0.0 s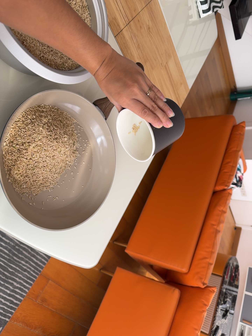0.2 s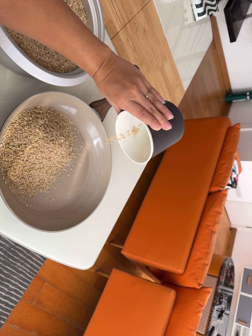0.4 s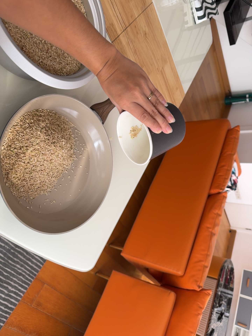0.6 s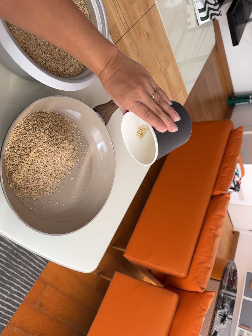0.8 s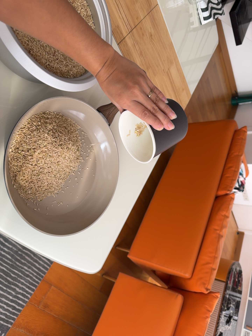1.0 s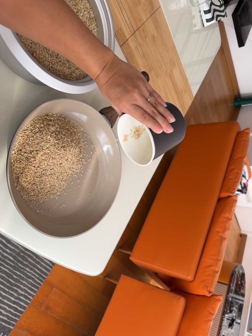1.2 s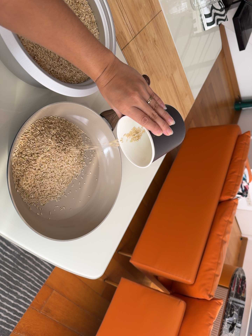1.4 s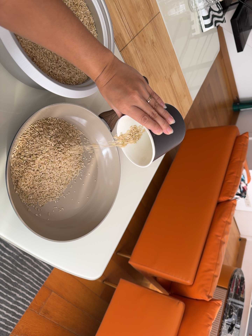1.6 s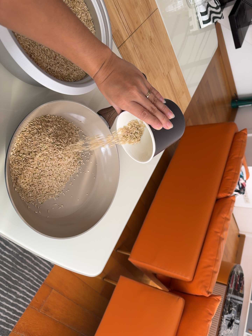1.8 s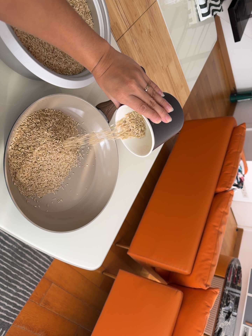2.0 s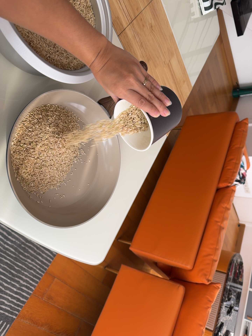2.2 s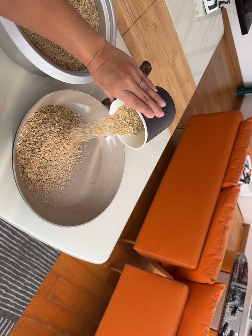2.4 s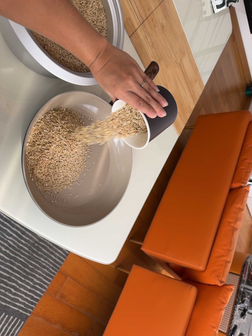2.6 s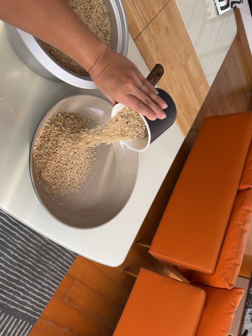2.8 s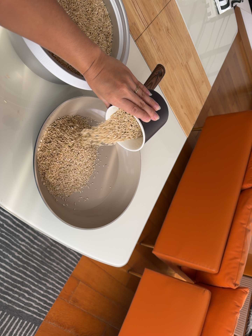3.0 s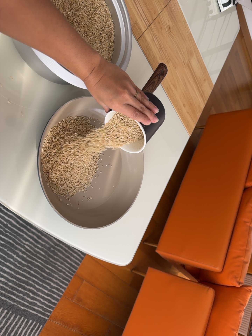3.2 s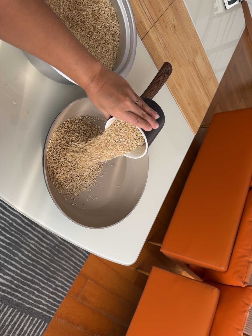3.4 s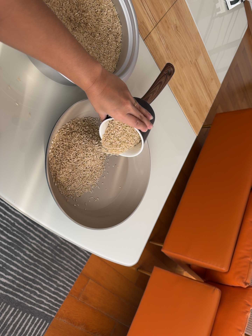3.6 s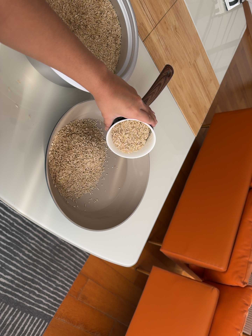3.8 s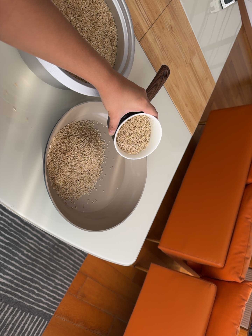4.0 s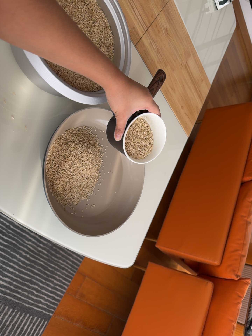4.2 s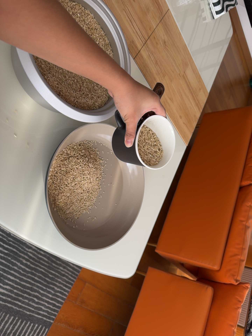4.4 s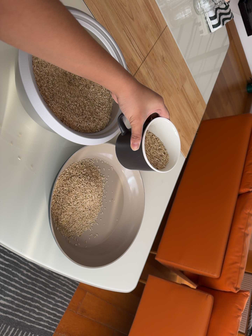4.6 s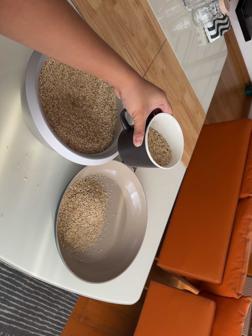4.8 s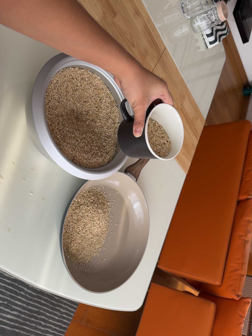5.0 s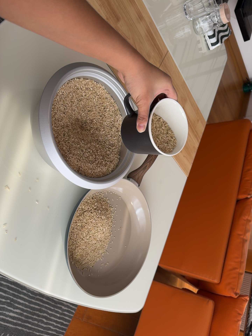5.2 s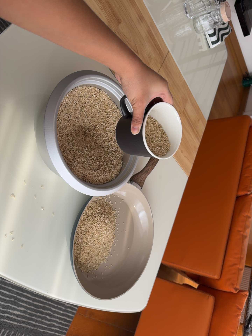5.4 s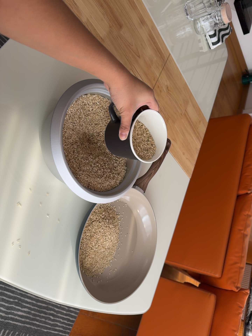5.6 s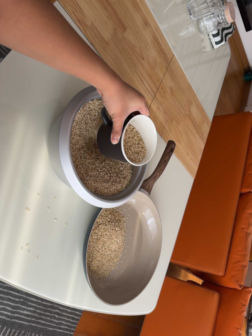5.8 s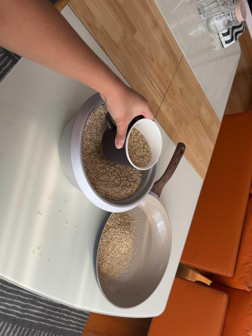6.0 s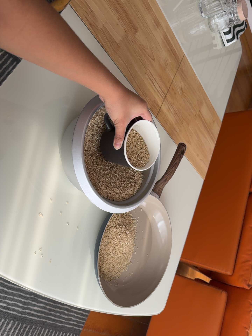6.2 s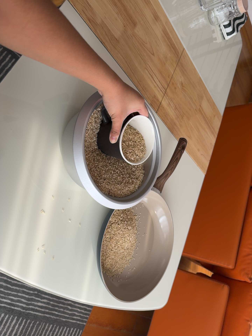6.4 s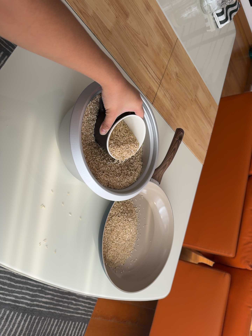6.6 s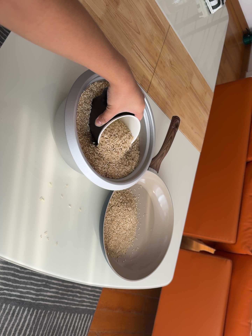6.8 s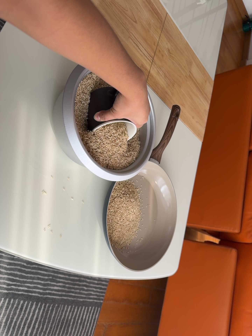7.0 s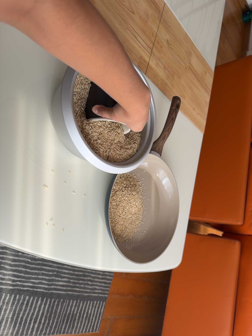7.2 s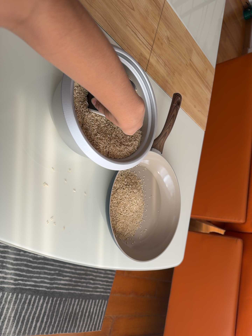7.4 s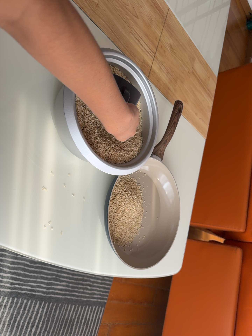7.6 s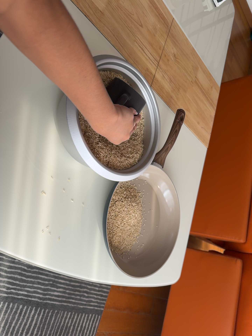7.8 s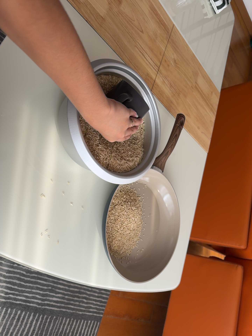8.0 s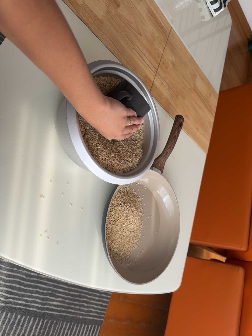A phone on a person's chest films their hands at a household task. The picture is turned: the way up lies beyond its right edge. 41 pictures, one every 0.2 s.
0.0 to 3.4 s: The camera shifts only a little, or ends up much as it began.
3.4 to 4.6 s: The camera travels toward the top of its view and backward, about 14 cm, so close, fixed things drift downward.
4.6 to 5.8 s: The camera travels toward the top of its view and to its left, about 16 cm, so close, fixed things drift downward.
5.8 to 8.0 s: The camera shifts only a little, or ends up much as it began.
The film runs backward here.
